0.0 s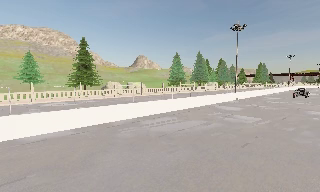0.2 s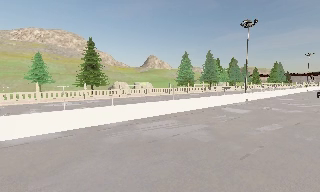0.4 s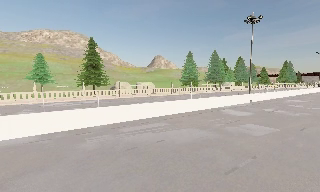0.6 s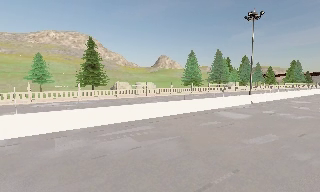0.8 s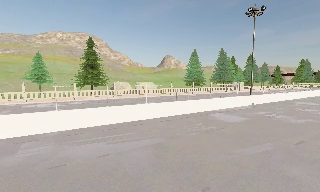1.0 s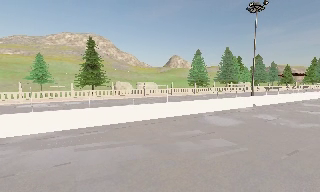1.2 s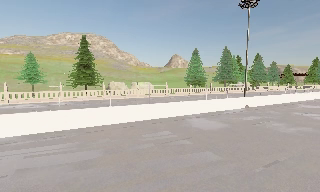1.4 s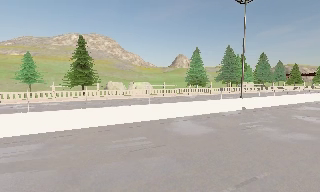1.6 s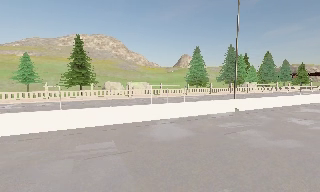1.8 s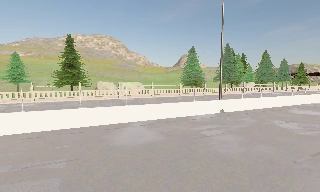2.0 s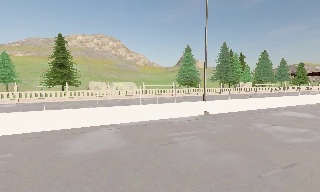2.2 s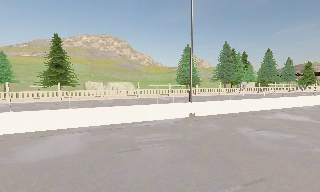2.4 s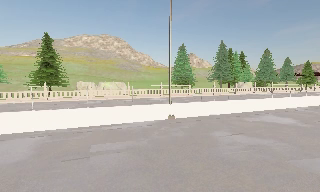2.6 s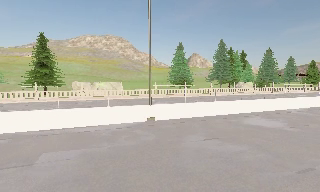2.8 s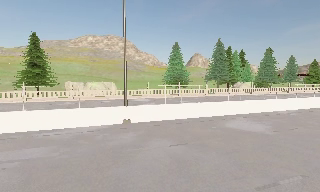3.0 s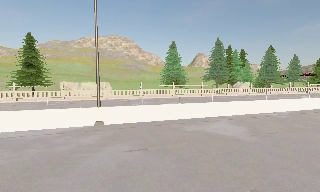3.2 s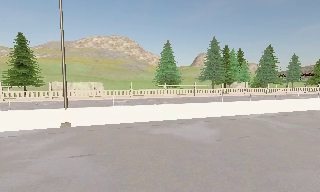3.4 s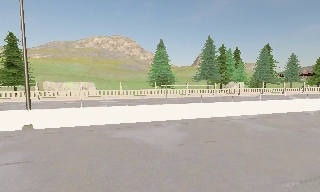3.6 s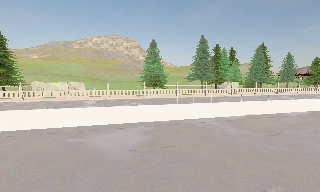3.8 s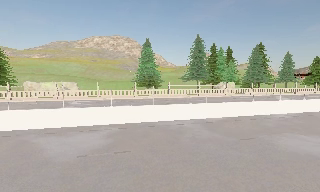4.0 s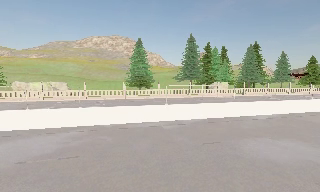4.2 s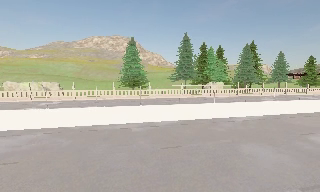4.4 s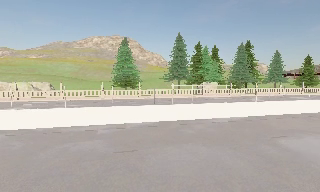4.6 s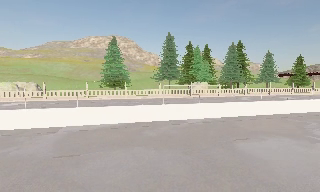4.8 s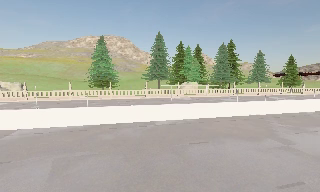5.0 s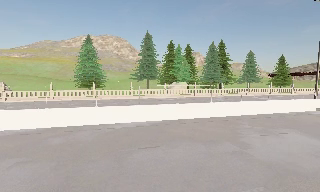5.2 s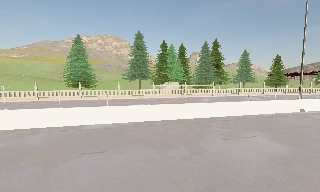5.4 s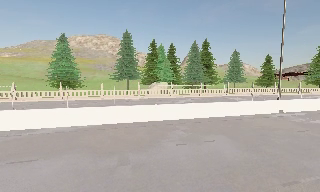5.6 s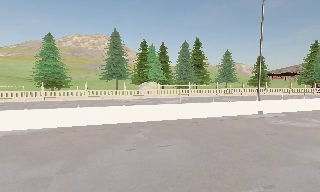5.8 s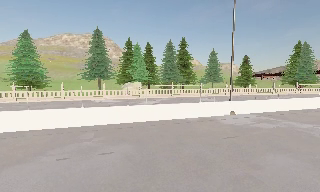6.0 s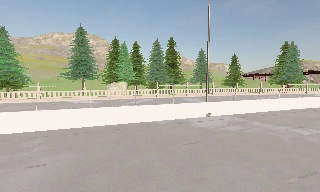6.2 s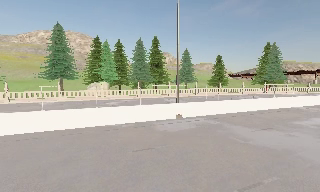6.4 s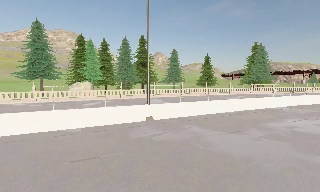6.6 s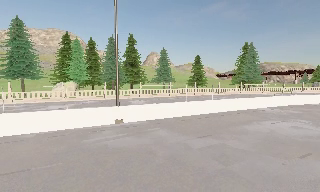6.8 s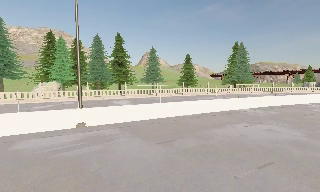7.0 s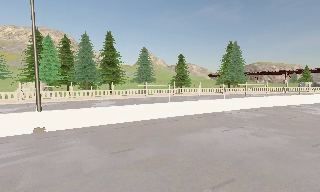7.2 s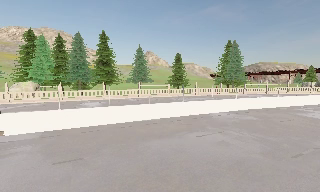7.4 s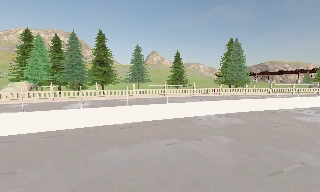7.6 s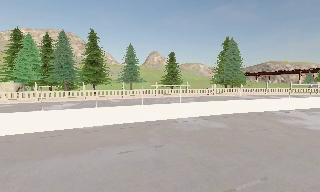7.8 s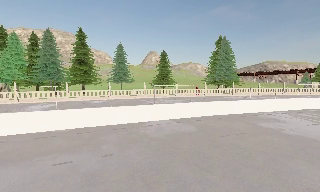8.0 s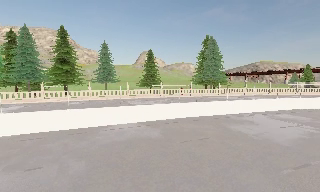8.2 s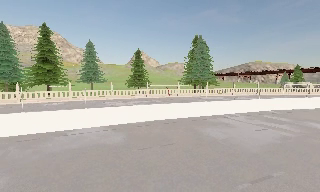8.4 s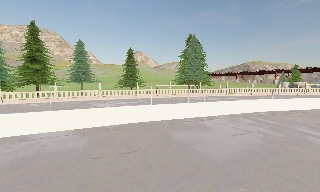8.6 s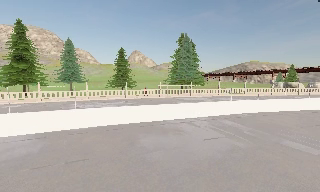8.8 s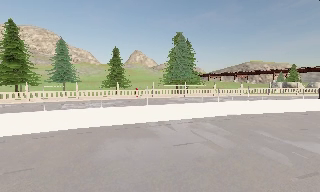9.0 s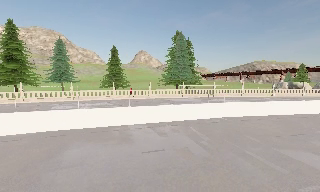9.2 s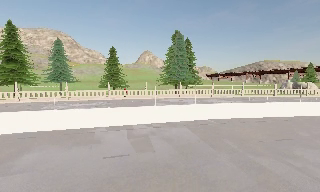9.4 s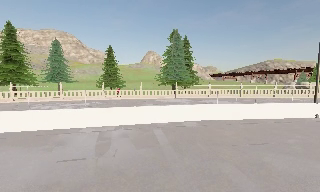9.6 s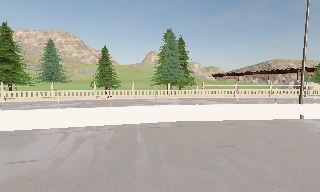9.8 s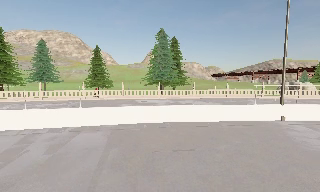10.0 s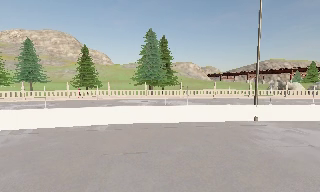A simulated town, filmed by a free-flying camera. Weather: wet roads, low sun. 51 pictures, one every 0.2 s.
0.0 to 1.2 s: The camera pans to its left, which is counterclockwise from overhead, by about 15 degrees. It travels to its right and forward, about 10 m, so close, fixed things drift to the left.
1.2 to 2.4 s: The camera travels to its right and forward, about 12 m, so close, fixed things drift to the left.
2.4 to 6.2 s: The camera travels to its right, about 40 m, so close, fixed things drift to the left.
6.2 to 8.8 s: The camera travels to its right and forward, about 25 m, so close, fixed things drift to the left.
8.8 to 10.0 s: The camera travels to its right, about 11 m, so close, fixed things drift to the left.
The film runs forward here.
